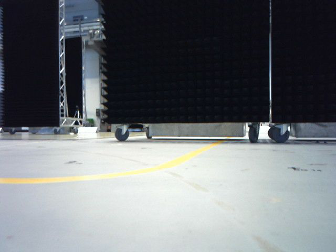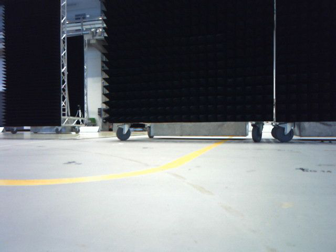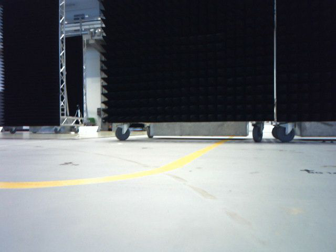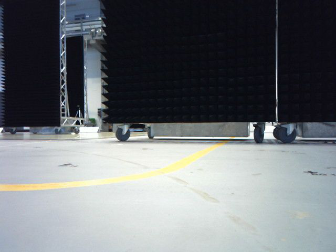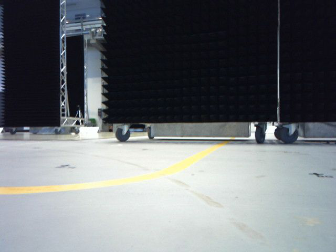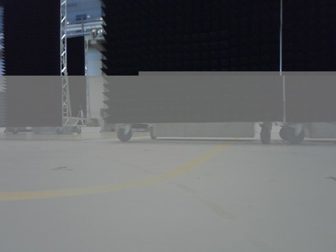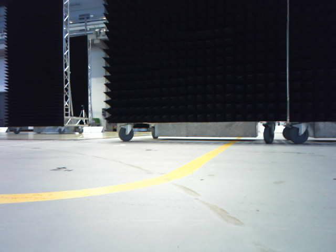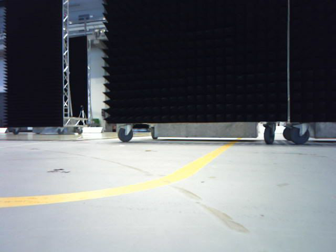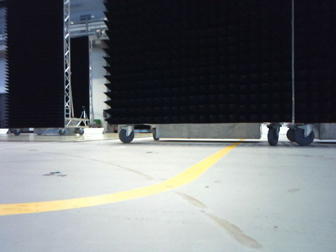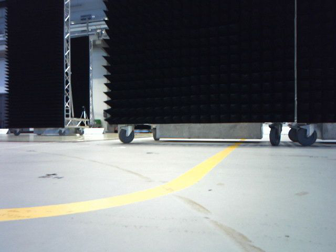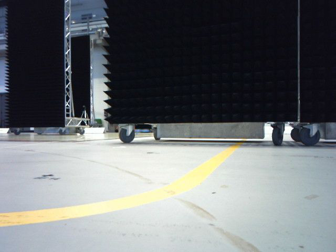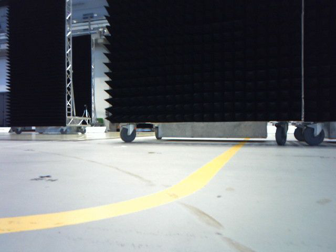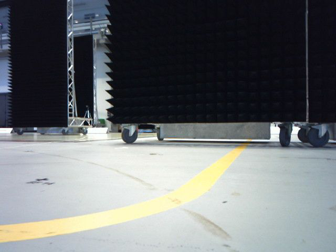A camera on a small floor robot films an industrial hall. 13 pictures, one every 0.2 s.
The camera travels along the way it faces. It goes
forward.
0.0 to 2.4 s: The camera travels forward, about 0.5 m, so what stands in front looms larger.
The film runs forward here.
